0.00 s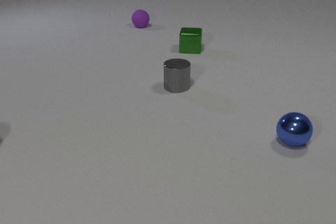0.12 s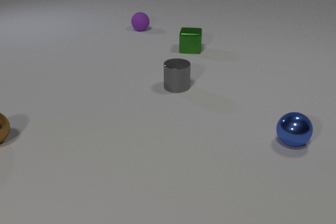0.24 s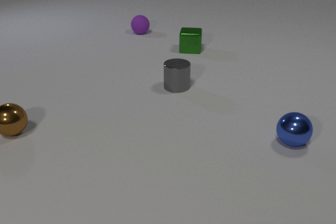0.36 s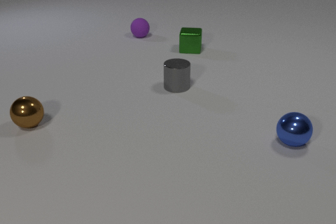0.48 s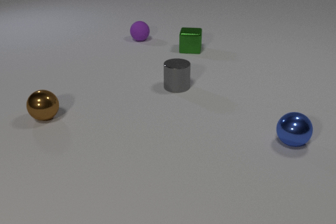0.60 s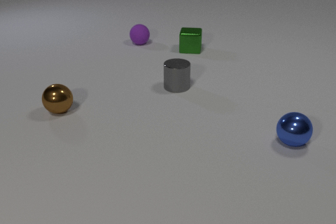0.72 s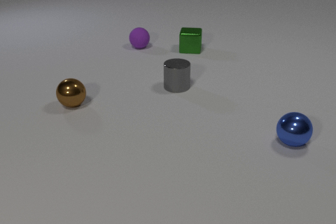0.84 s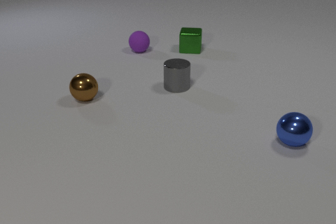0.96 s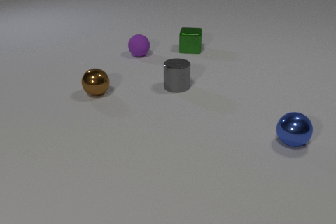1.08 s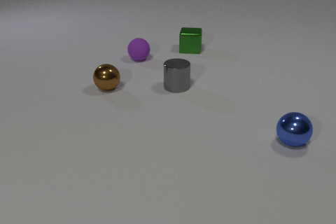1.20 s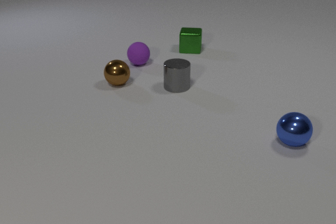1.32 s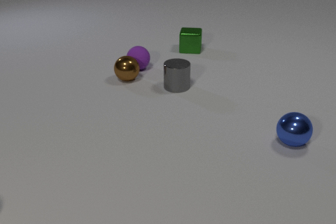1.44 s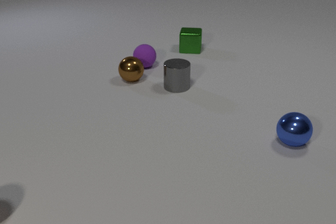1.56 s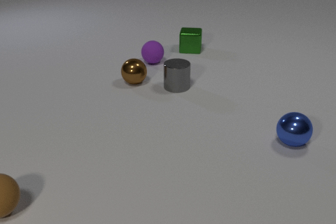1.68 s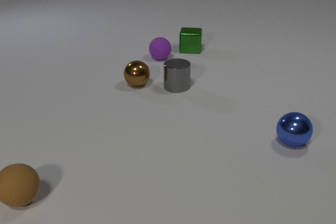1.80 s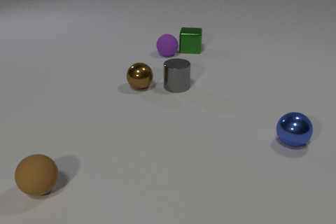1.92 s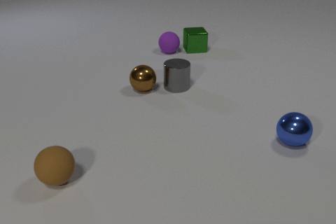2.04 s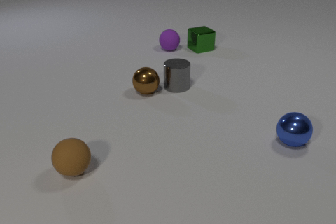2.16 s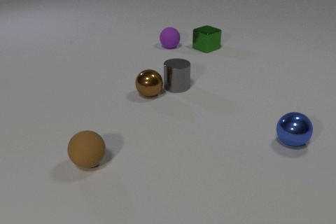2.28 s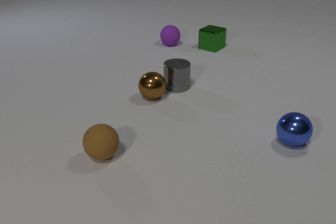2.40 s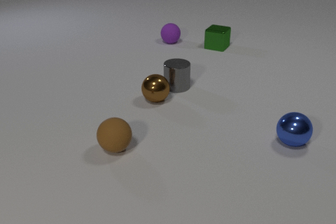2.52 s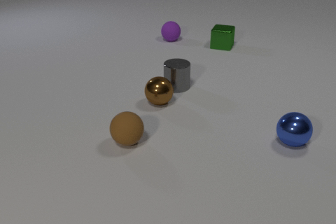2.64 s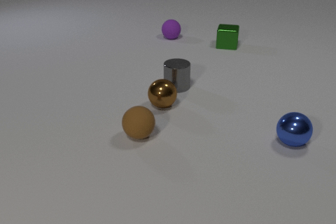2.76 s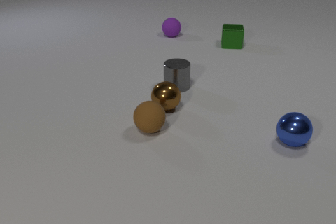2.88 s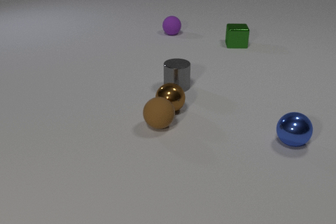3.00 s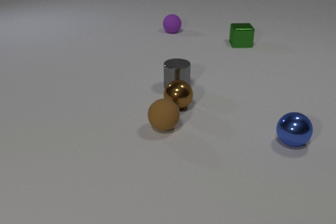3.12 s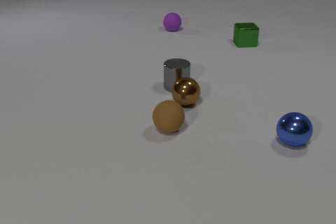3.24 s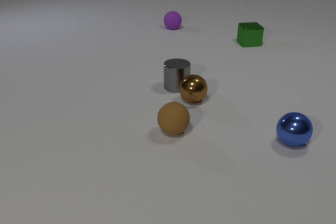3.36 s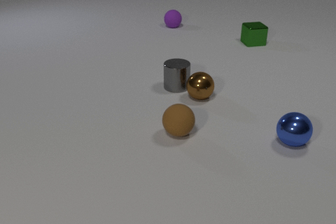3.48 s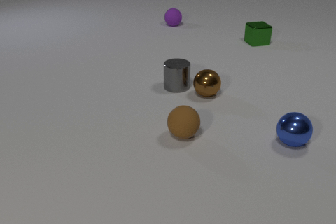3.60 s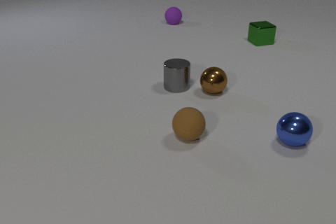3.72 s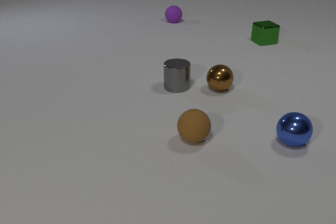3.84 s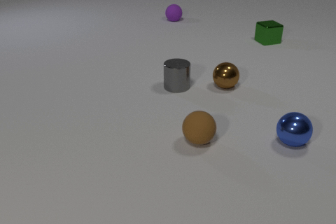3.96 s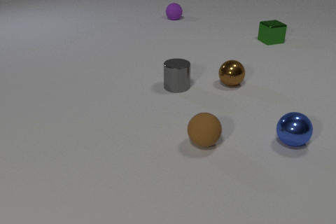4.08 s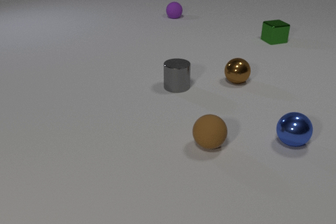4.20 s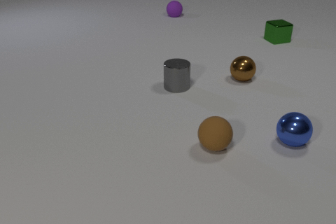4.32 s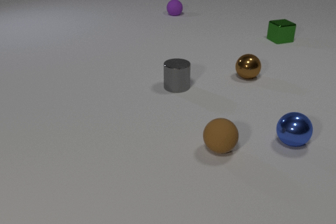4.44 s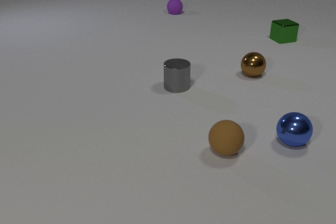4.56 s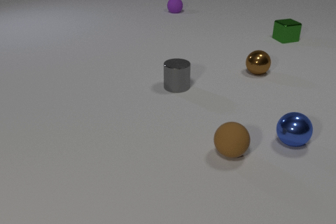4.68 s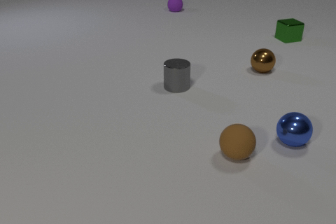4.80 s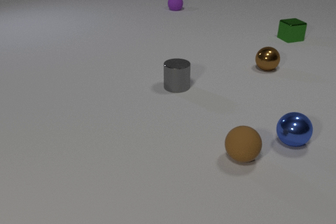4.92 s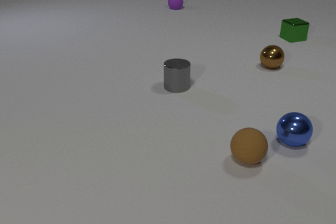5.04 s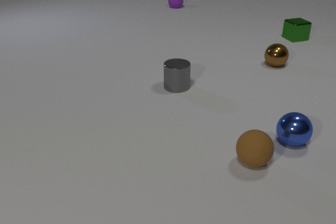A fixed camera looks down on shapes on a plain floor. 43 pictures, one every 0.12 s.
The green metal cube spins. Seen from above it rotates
counterclockwise.
The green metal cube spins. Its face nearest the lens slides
to the right.
0.00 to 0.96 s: The purple rubber sphere rolls toward the camera. The brown metal sphere comes in at the left edge, rolls to the right and away from the camera.
0.96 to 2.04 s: The purple rubber sphere rolls to the right and away from the camera. The brown metal sphere rolls to the right. The brown rubber sphere comes in at the left edge, rolls to the right and away from the camera. The green metal cube slides to the right, spins so that its near face slides to the right, counterclockwise seen from above. The purple rubber sphere and the brown metal sphere collide. The purple rubber sphere and the green metal cube collide.
2.04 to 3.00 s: The purple rubber sphere rolls away from the camera. The brown metal sphere rolls to the right and toward the camera. The brown rubber sphere rolls to the right and away from the camera. The green metal cube slides to the right and away from the camera, spins counterclockwise seen from above by about 60 degrees, its near face sliding to the right. The brown metal sphere and the brown rubber sphere collide.
3.00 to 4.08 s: The purple rubber sphere rolls away from the camera. The brown metal sphere rolls away from the camera and to the right. The brown rubber sphere rolls to the right and toward the camera. The green metal cube slides to the right and away from the camera.
4.08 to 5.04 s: The purple rubber sphere rolls away from the camera. The brown metal sphere rolls away from the camera and to the right. The brown rubber sphere rolls to the right and toward the camera. The green metal cube slides to the right and away from the camera.
What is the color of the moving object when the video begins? purple.
How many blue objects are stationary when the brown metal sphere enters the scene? 1.
What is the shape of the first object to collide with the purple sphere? sphere.
